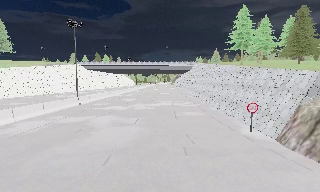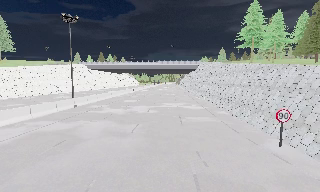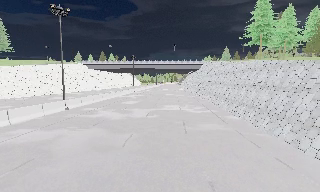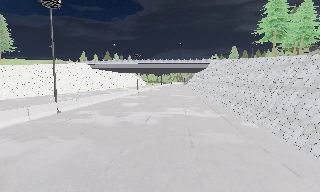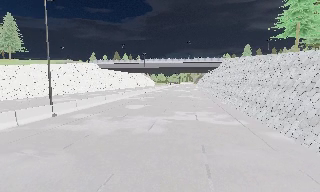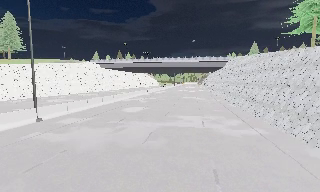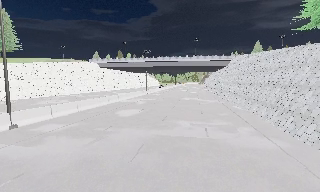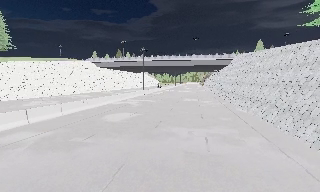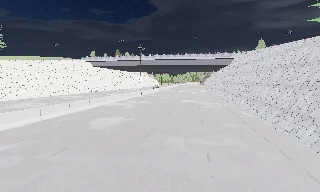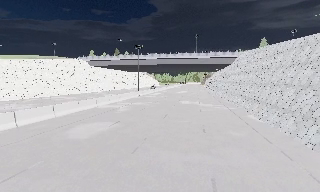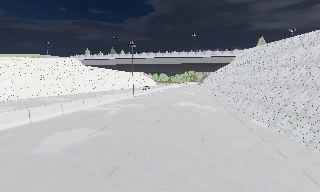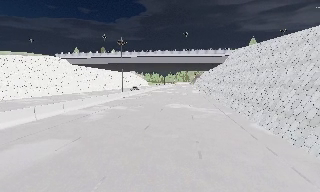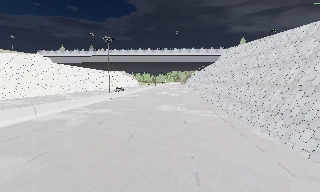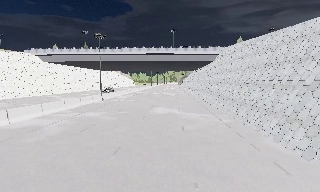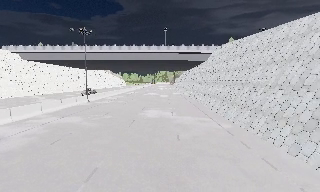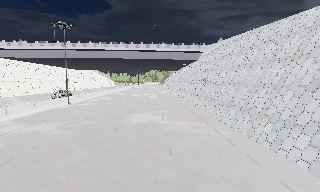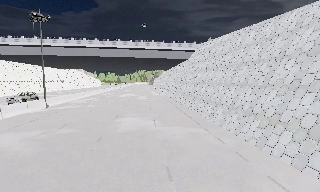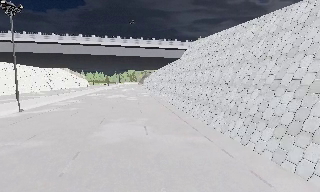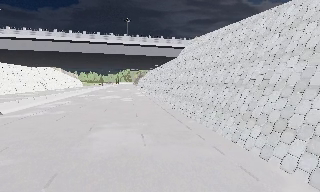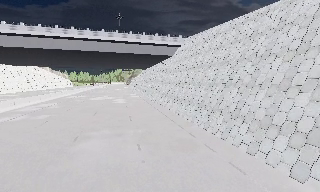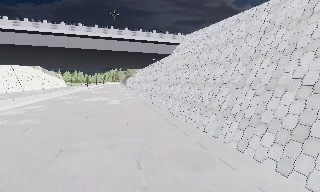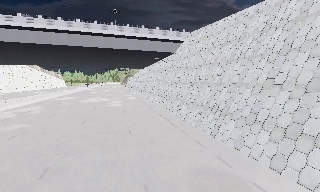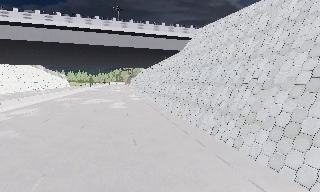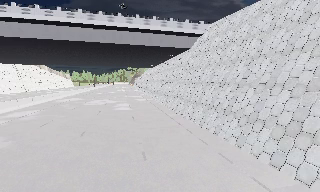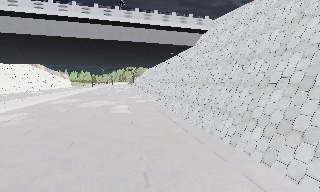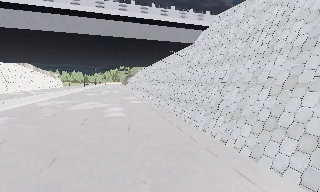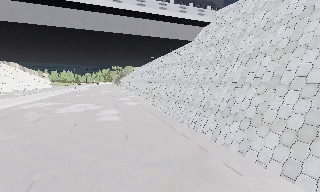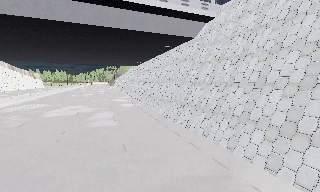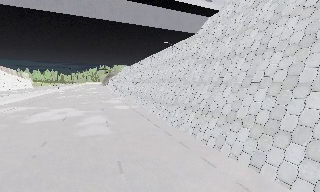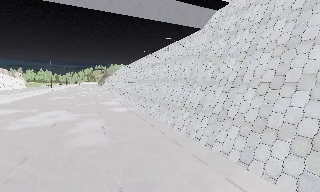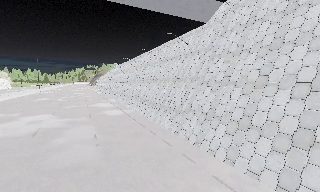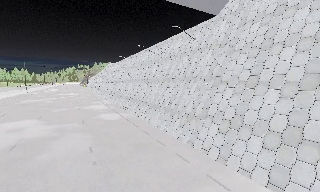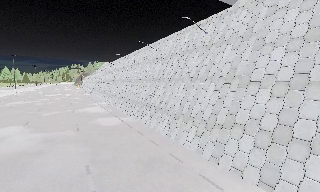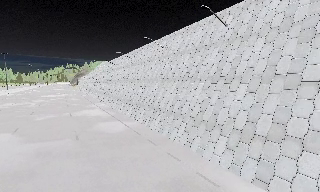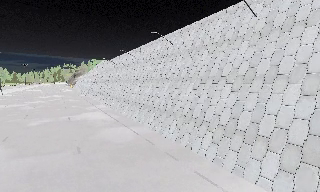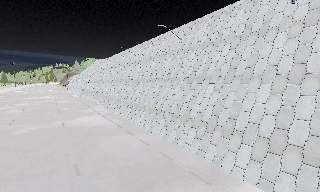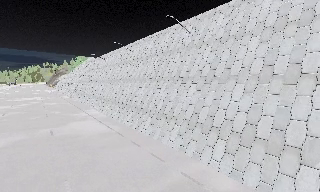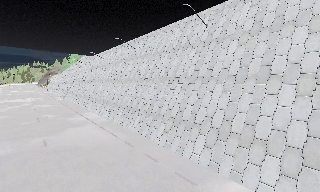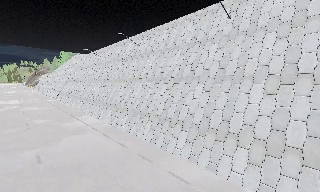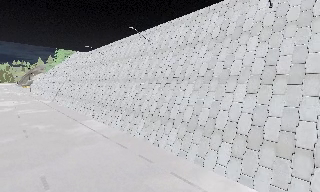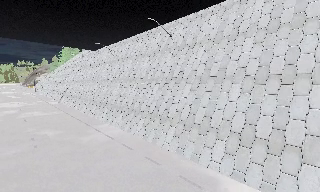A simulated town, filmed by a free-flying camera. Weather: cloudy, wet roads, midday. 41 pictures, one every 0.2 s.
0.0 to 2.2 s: The camera travels forward, about 25 m, so what stands in front looms larger.
2.2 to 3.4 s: The camera pans to its right, which is clockwise from overhead, by about 20 degrees. It travels forward, about 12 m, so what stands in front looms larger.
3.4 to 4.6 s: The camera travels forward, about 11 m, so what stands in front looms larger.
4.6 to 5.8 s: The camera pans to its right, which is clockwise from overhead, by about 10 degrees. It travels forward, about 11 m, so what stands in front looms larger.
5.8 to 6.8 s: The camera travels forward and to its left, about 10 m, so what stands in front looms larger.
6.8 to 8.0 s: The camera pans to its right, which is clockwise from overhead, by about 10 degrees. It travels forward and to its left, about 13 m, so what stands in front looms larger.
The film runs forward here.
